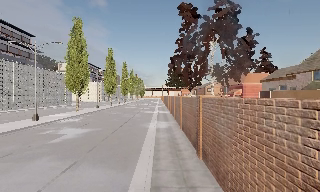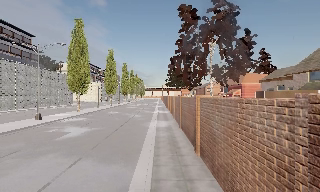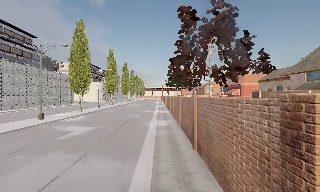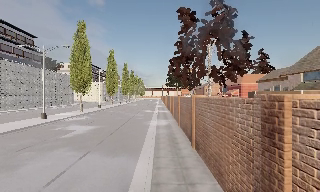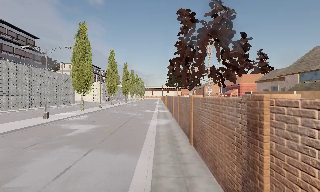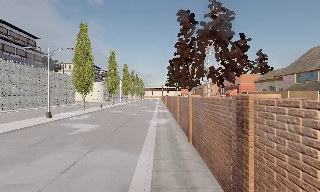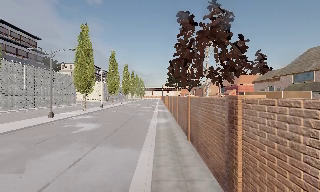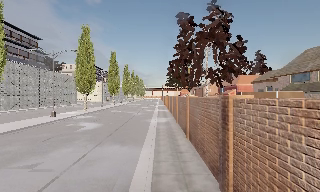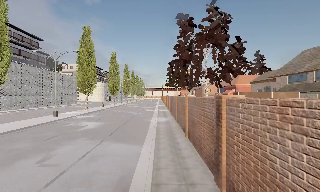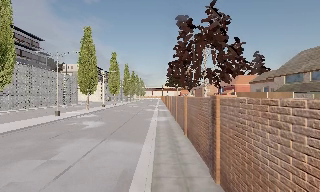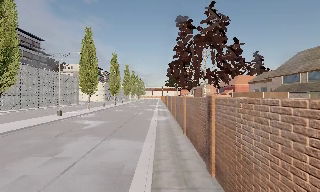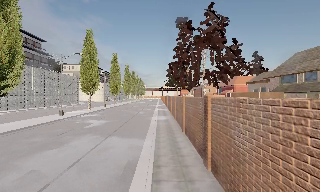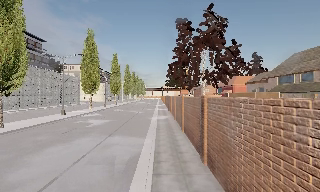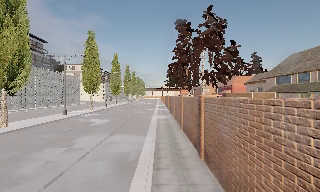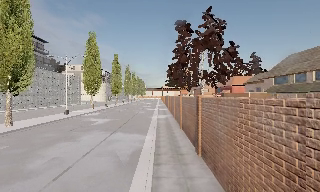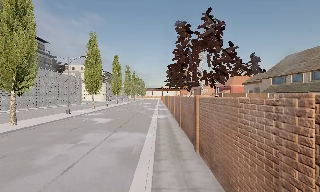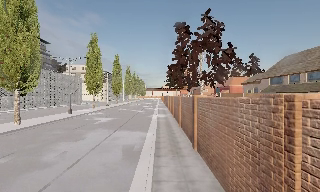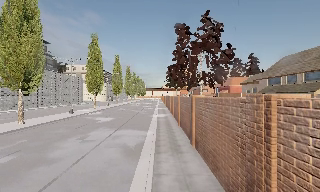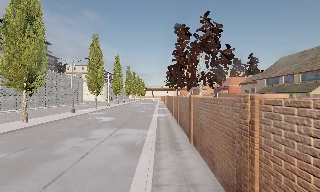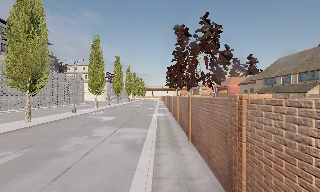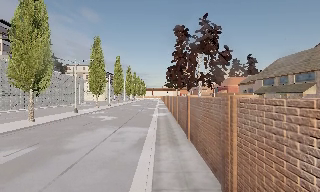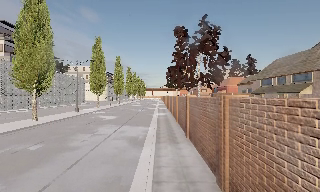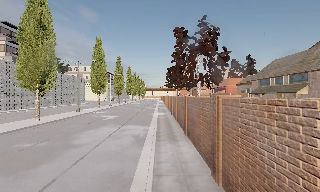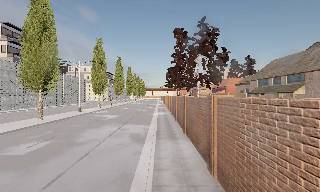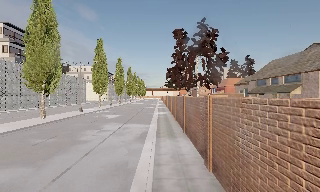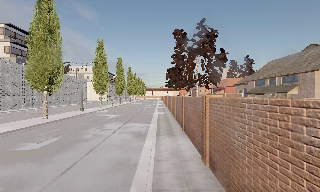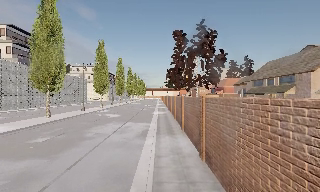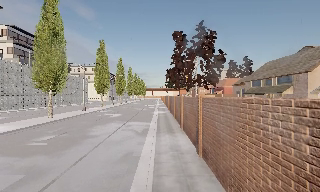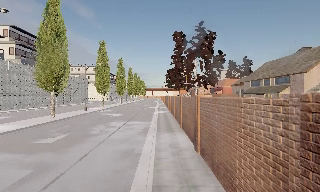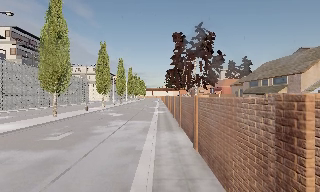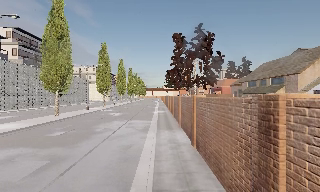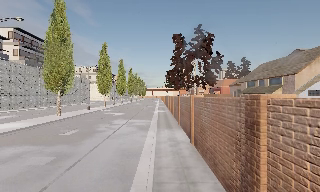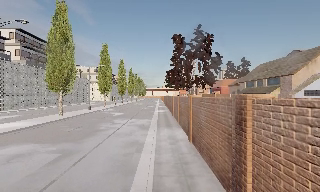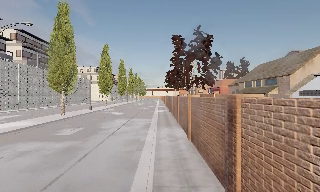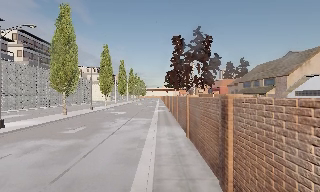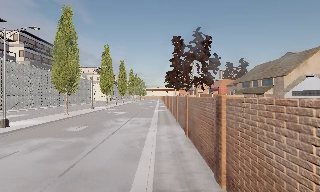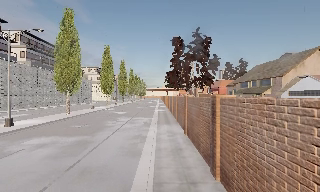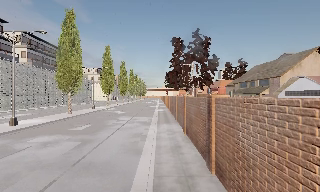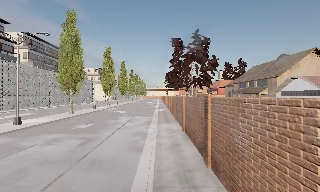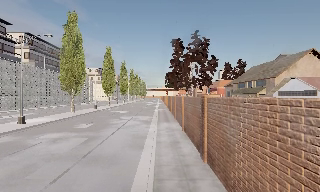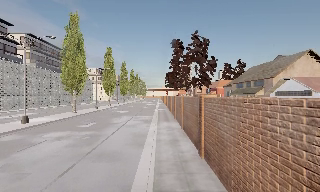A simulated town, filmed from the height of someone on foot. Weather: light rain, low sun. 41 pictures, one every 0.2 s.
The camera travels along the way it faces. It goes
backward.
0.0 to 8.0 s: The camera travels backward, about 16 m, so what stands in front gets smaller.
The film runs backward here.
